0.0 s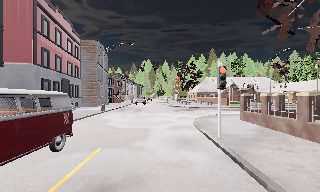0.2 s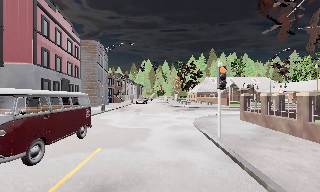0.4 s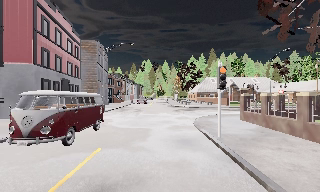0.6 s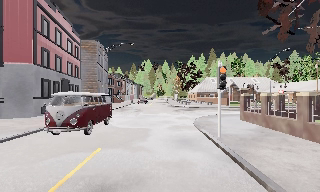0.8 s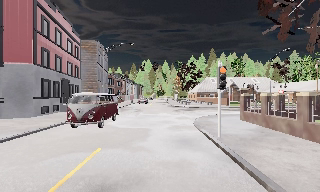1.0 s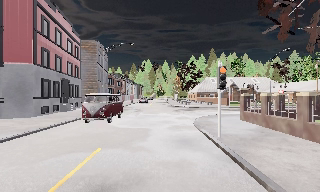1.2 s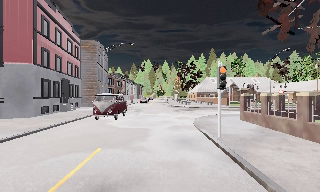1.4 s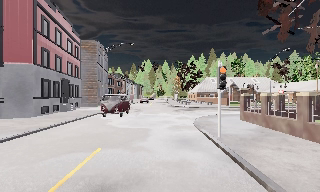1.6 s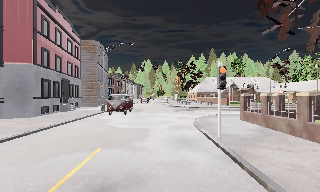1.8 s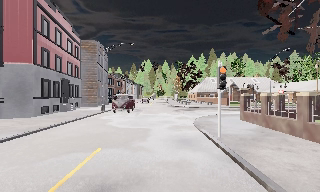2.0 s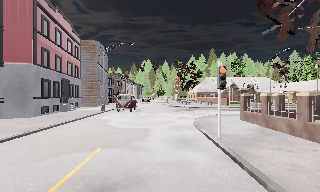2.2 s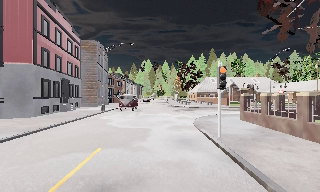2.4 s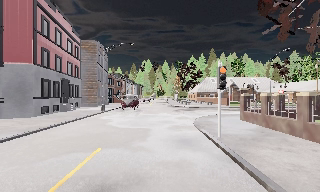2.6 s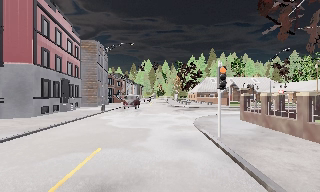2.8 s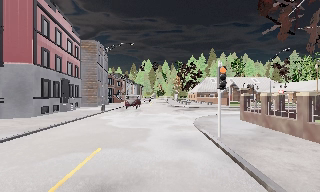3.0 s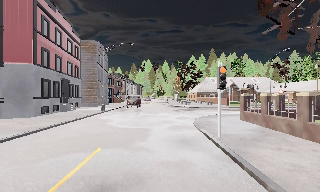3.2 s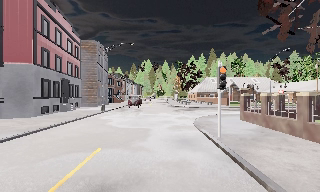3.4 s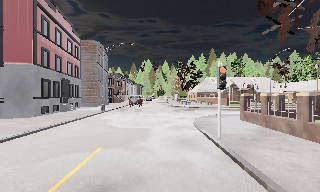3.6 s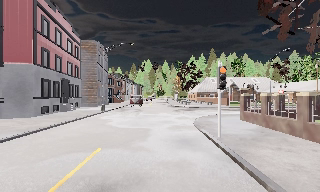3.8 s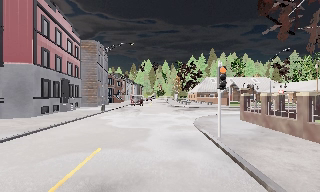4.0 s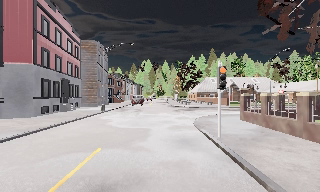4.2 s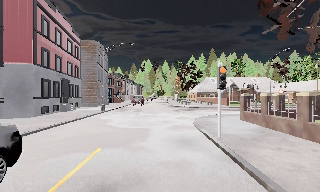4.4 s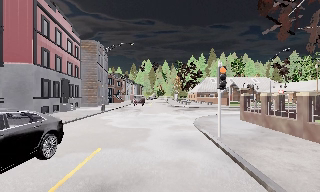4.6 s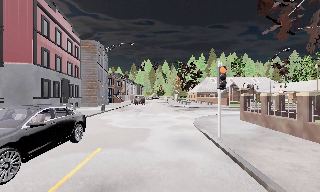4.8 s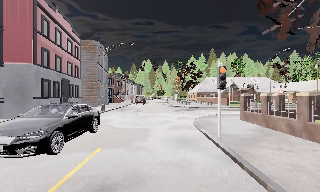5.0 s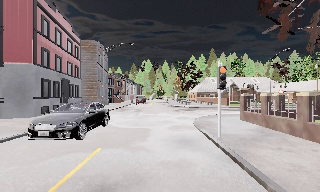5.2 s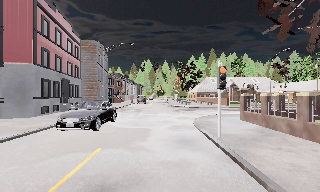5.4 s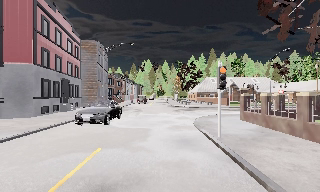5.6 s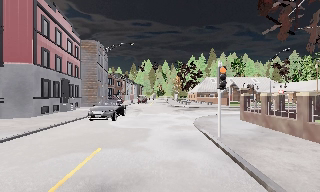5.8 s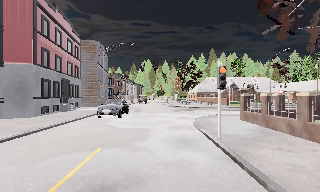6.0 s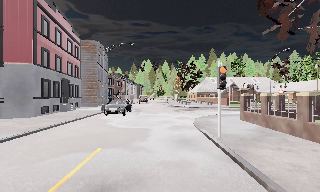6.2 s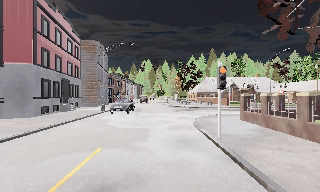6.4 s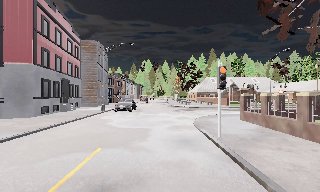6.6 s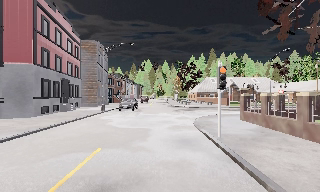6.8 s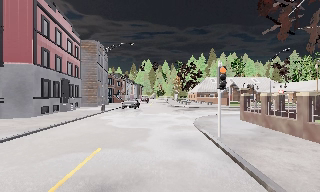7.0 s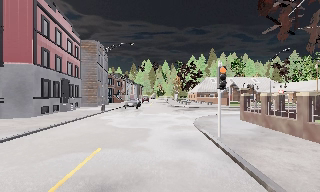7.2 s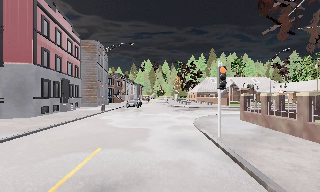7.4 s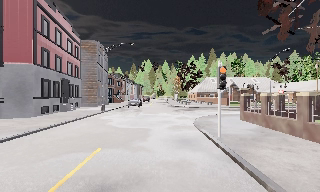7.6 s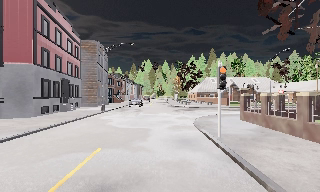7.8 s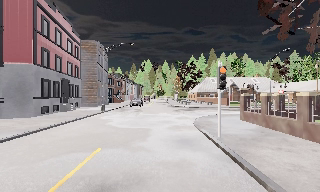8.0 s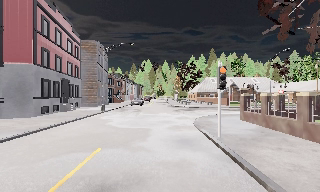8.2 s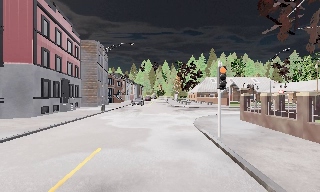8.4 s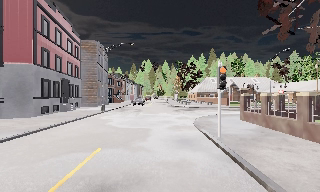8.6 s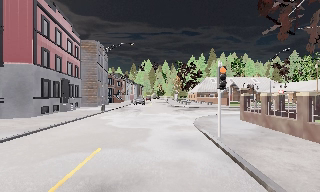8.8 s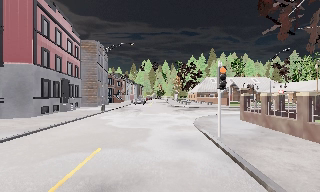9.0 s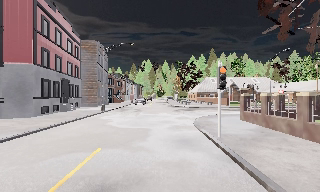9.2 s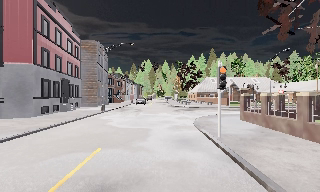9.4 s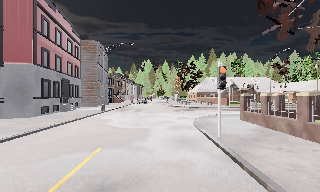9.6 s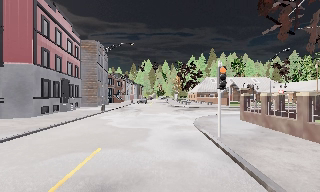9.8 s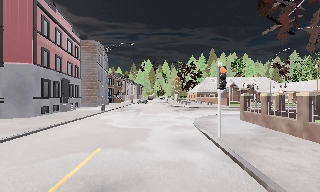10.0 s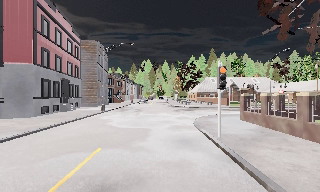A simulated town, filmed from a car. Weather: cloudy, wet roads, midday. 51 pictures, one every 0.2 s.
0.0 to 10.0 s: The camera keeps its place and its aim.
The film runs backward here.
